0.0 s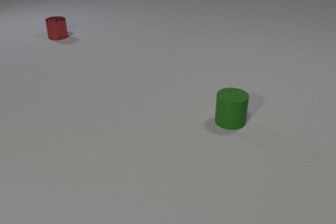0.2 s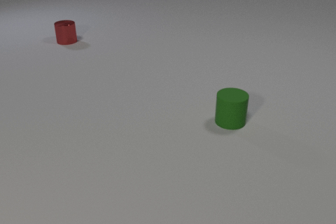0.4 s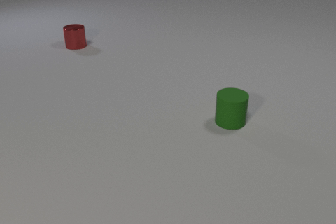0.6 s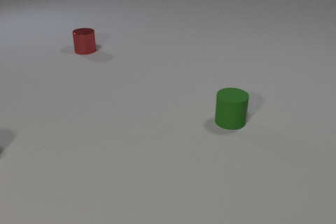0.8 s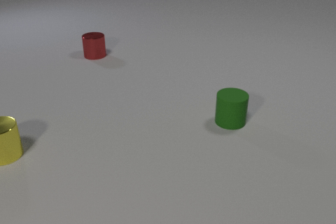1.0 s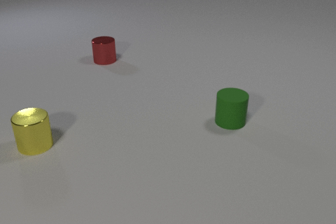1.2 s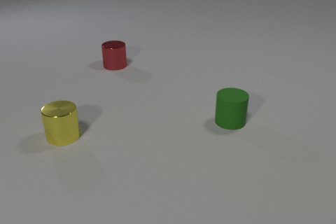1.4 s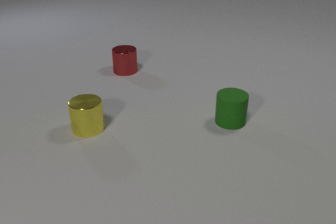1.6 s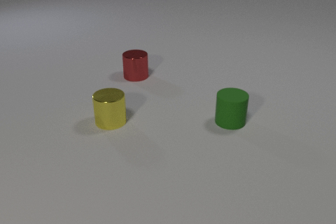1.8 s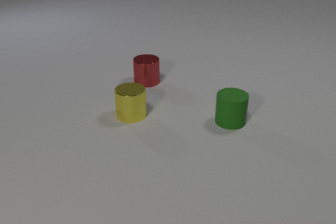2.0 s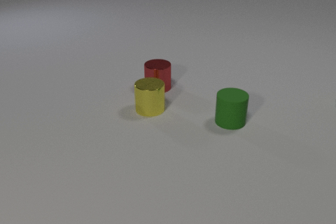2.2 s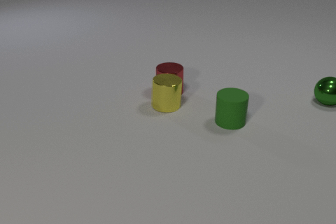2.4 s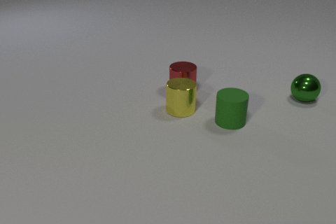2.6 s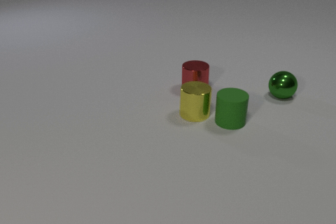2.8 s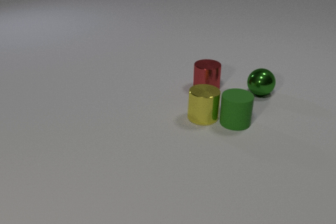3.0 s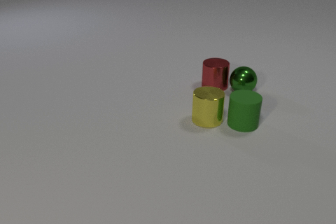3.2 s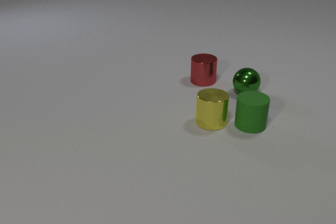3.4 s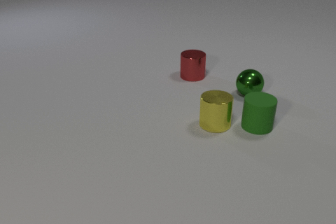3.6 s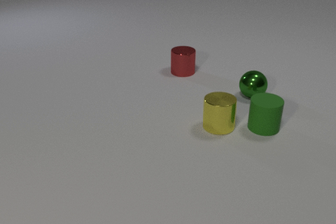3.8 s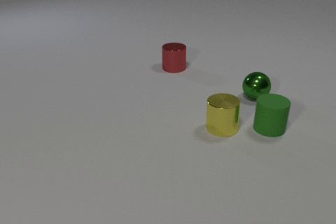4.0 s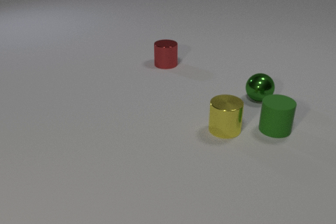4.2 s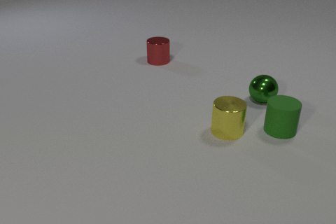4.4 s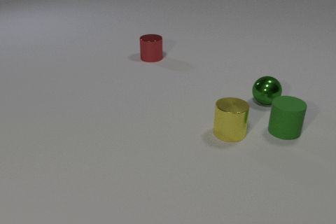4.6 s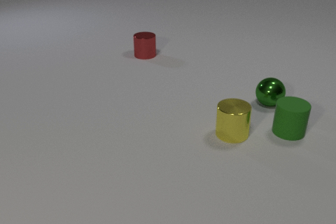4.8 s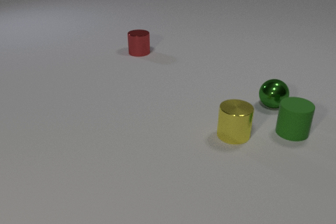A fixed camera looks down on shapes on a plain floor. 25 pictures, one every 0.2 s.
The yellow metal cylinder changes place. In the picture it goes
to the right.
0.0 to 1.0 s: The yellow metal cylinder comes in at the left edge, slides to the right. The red metal cylinder slides toward the camera and to the right.
1.0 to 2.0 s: The yellow metal cylinder slides to the right and away from the camera. The red metal cylinder slides toward the camera and to the right.
2.0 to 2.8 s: The yellow metal cylinder slides to the right. The red metal cylinder slides to the right. The green metal sphere comes in at the right edge, rolls to the left. The yellow metal cylinder and the red metal cylinder collide. The yellow metal cylinder and the green rubber cylinder collide.
2.8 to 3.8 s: The yellow metal cylinder slides to the right and toward the camera. The red metal cylinder slides away from the camera and to the left. The green rubber cylinder slides to the right. The green metal sphere rolls toward the camera. The red metal cylinder and the green metal sphere collide.
3.8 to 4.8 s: The yellow metal cylinder slides to the right and toward the camera. The red metal cylinder slides away from the camera and to the left. The green rubber cylinder slides to the right. The green metal sphere rolls to the right and toward the camera.
Are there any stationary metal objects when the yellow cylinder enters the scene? no.
What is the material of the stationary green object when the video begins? rubber.
What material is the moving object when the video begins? metal.
